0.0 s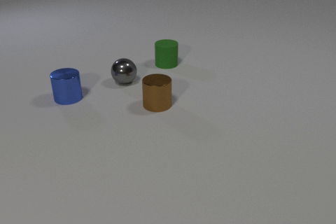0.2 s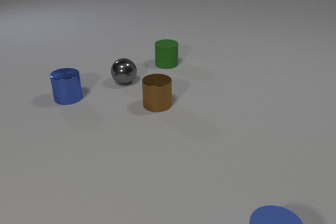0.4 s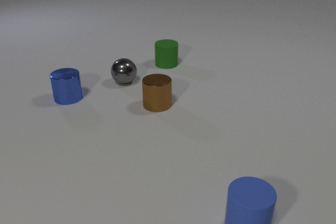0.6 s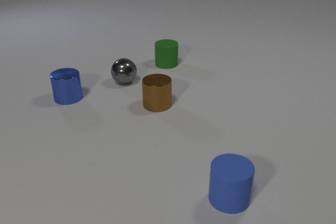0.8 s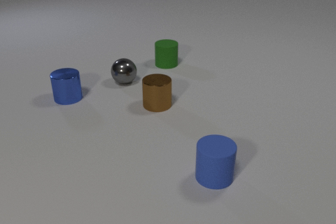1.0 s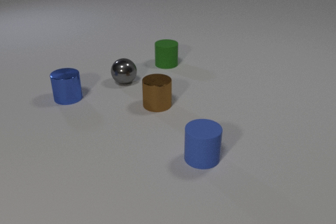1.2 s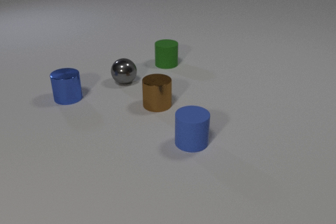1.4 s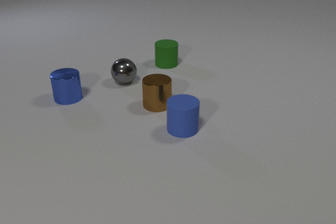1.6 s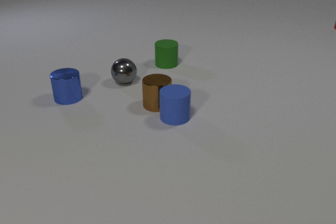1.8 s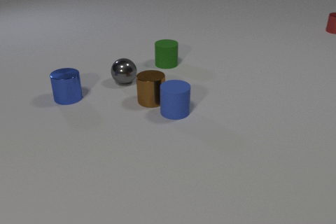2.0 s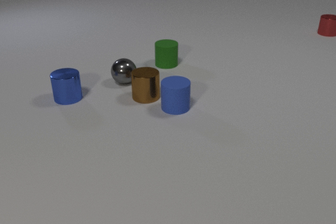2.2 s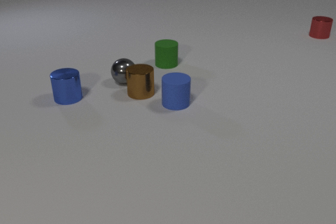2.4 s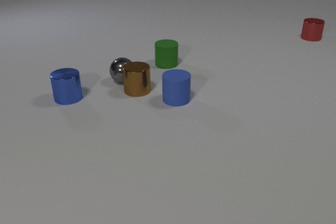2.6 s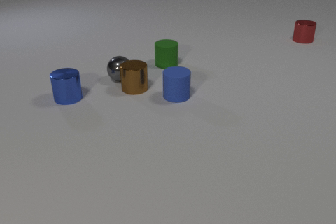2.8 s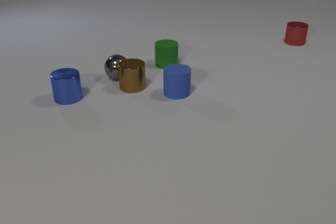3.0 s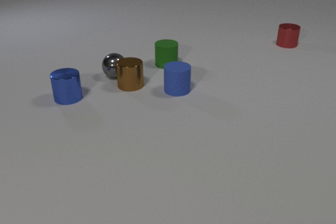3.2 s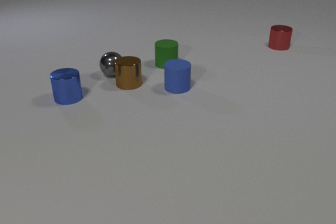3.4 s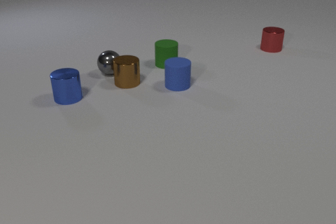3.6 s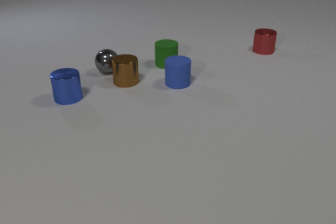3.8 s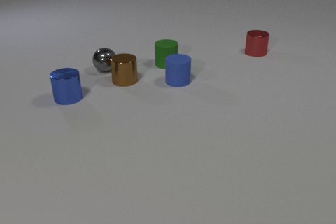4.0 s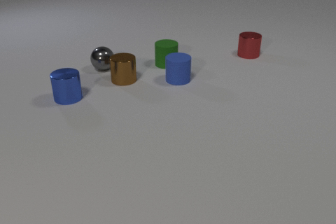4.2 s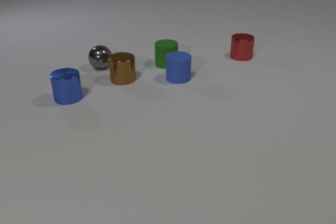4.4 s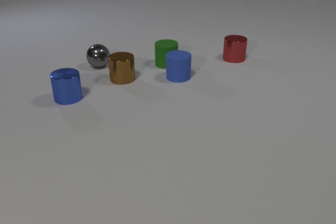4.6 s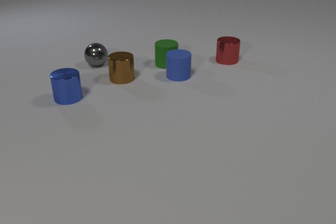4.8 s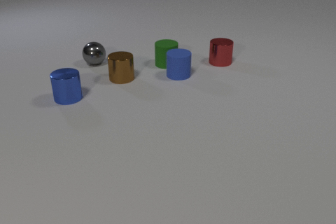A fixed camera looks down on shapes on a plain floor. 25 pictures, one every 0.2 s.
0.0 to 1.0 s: The blue rubber cylinder comes in at the bottom edge, slides away from the camera and to the left.
1.0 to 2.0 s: The blue rubber cylinder slides away from the camera. The brown metal cylinder slides away from the camera and to the left. The red metal cylinder comes in at the right edge, slides toward the camera and to the left. The blue rubber cylinder and the brown metal cylinder collide.
2.0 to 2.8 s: The blue rubber cylinder slides away from the camera. The brown metal cylinder slides away from the camera and to the left. The red metal cylinder slides toward the camera and to the left. The gray metal sphere rolls away from the camera and to the left. The brown metal cylinder and the gray metal sphere collide.
2.8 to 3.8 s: The blue rubber cylinder slides away from the camera. The brown metal cylinder slides away from the camera and to the left. The red metal cylinder slides toward the camera and to the left. The gray metal sphere rolls away from the camera and to the left.
3.8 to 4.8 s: The blue rubber cylinder slides away from the camera. The brown metal cylinder slides away from the camera. The red metal cylinder slides to the left and toward the camera. The gray metal sphere rolls away from the camera and to the left.
What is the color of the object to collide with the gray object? brown.
What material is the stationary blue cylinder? metal.
What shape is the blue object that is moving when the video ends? cylinder.
